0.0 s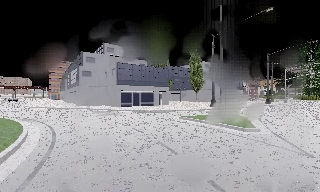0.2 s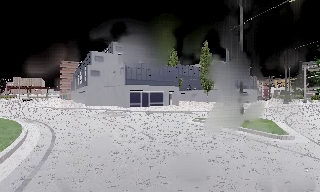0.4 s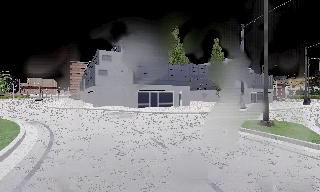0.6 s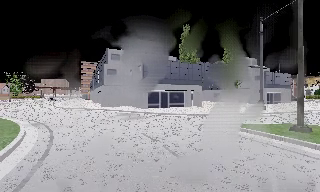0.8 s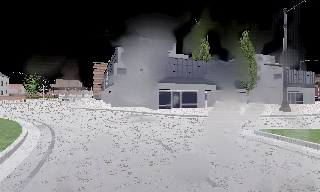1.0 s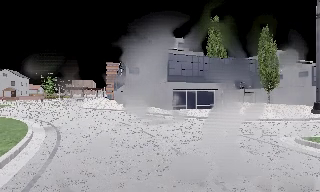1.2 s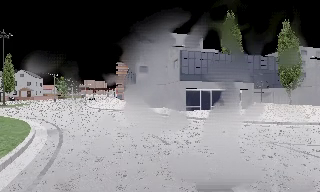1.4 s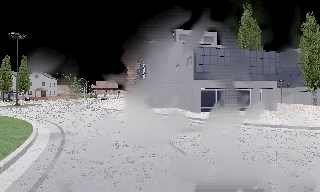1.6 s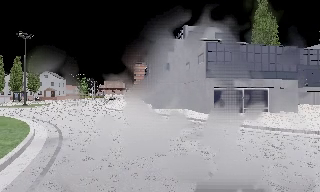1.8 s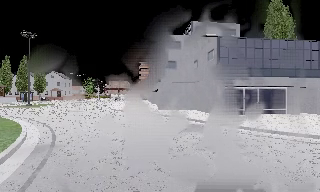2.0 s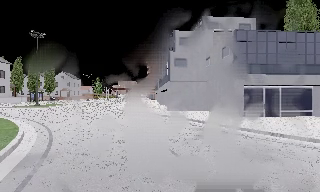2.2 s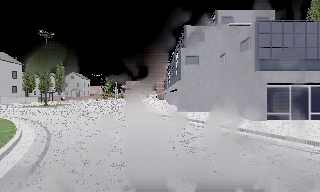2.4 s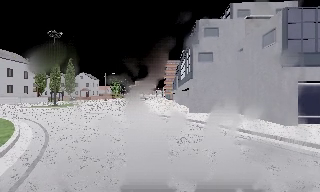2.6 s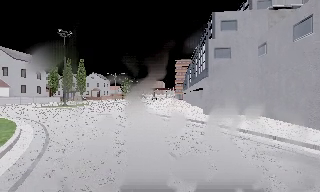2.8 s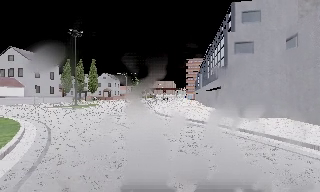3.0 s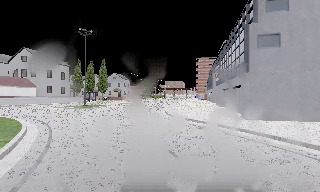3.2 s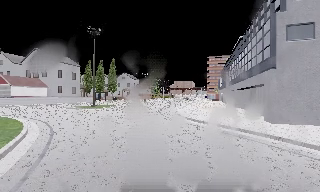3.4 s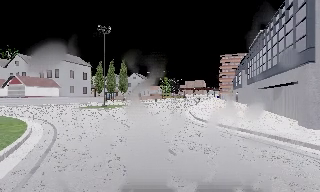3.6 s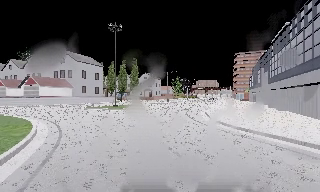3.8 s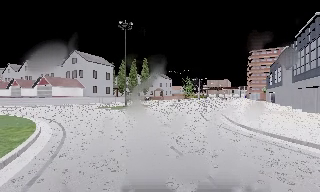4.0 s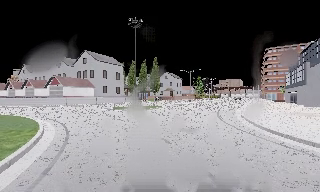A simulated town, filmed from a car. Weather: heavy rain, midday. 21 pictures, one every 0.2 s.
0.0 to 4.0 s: The camera pans to its left, which is counterclockwise from overhead, by about 65 degrees. It travels forward, about 20 m.
The film runs forward here.
